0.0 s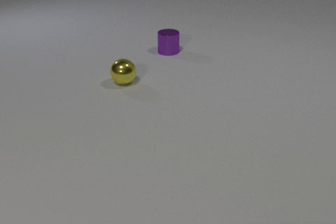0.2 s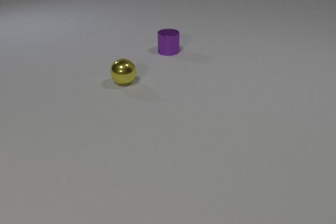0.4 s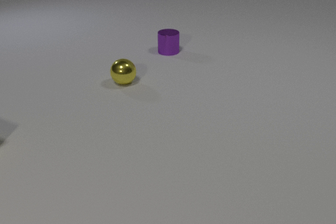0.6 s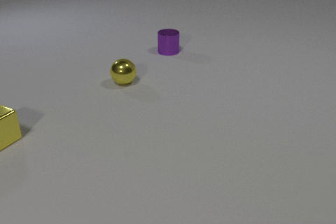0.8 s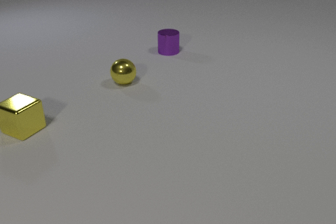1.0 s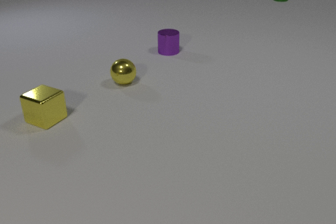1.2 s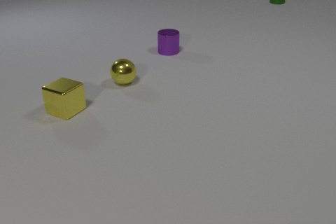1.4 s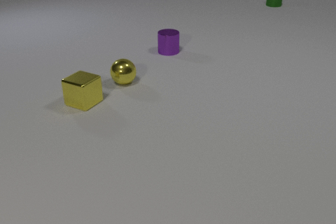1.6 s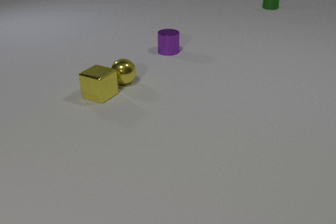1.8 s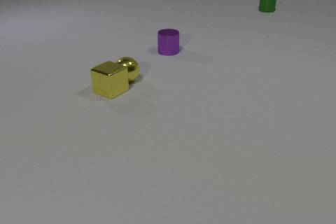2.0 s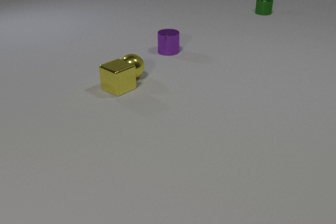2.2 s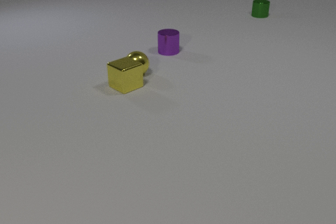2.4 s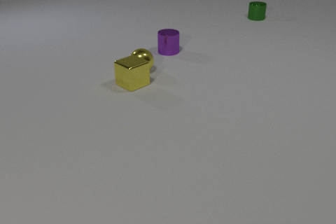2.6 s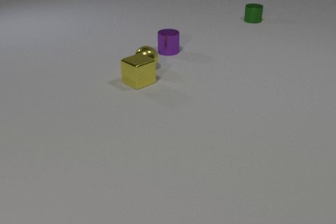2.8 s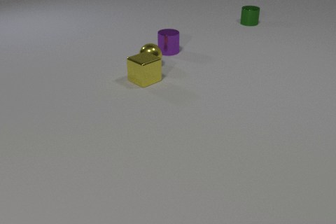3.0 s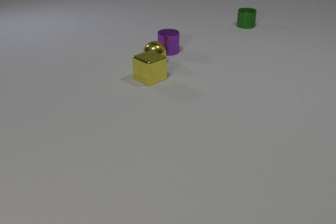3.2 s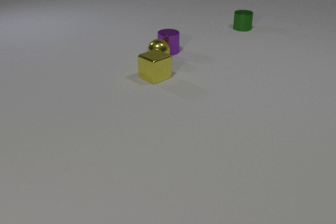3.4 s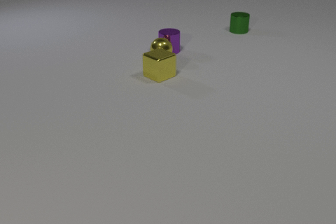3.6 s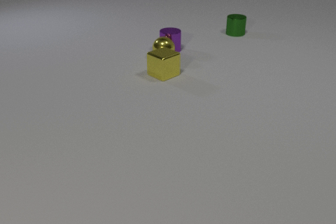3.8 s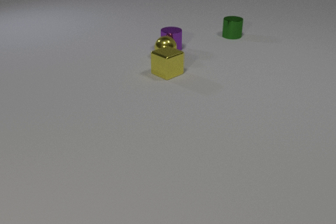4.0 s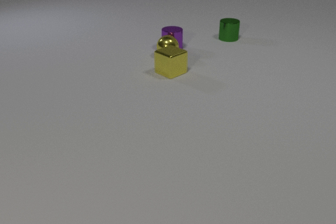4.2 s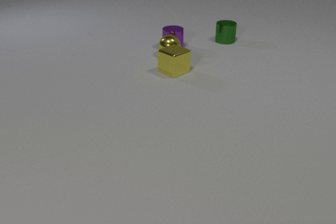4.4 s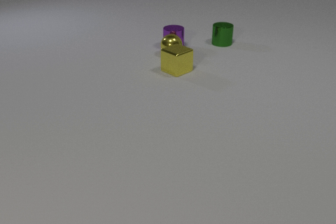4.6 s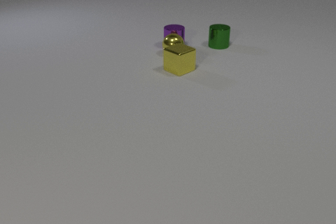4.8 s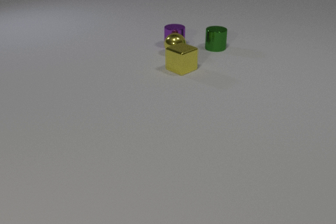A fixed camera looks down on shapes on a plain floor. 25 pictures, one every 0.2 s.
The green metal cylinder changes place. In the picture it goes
toward the camera.
0.0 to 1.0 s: The yellow metal cube comes in at the left edge, slides to the right and away from the camera. The green metal cylinder comes in at the top edge, slides toward the camera.
1.0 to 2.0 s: The yellow metal cube slides to the right and away from the camera. The yellow metal sphere rolls away from the camera and to the right. The green metal cylinder slides toward the camera. The yellow metal cube and the yellow metal sphere collide.
2.0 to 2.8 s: The yellow metal cube slides to the right and away from the camera. The yellow metal sphere rolls away from the camera and to the right. The green metal cylinder slides toward the camera.
2.8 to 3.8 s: The yellow metal cube slides to the right and away from the camera. The yellow metal sphere rolls away from the camera and to the right. The green metal cylinder slides toward the camera. The purple metal cylinder slides away from the camera. The yellow metal sphere and the purple metal cylinder collide.
3.8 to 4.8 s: The yellow metal cube slides to the right and away from the camera. The yellow metal sphere rolls away from the camera and to the right. The green metal cylinder slides toward the camera and to the left. The purple metal cylinder slides away from the camera.
What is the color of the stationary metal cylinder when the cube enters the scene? purple.
Are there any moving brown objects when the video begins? no.
How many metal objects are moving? 4.
